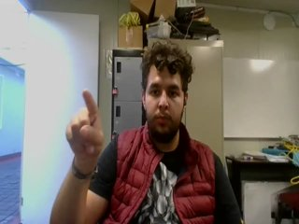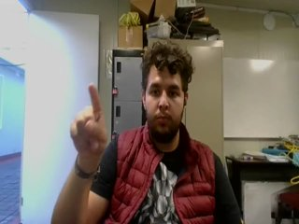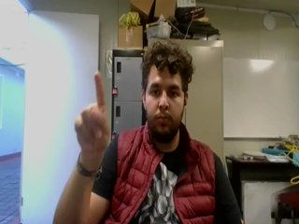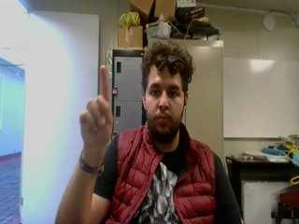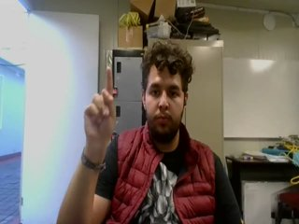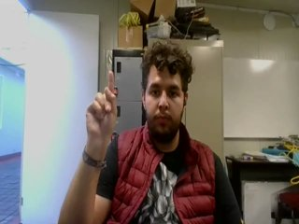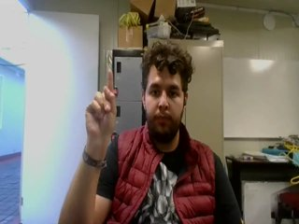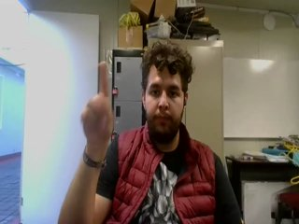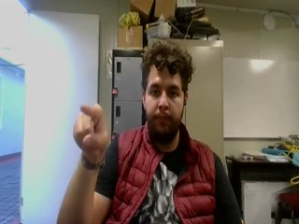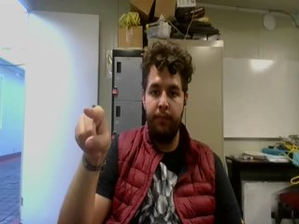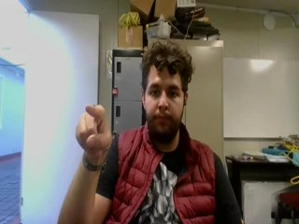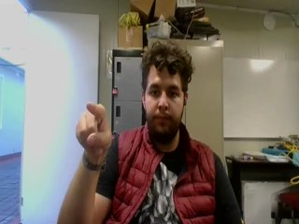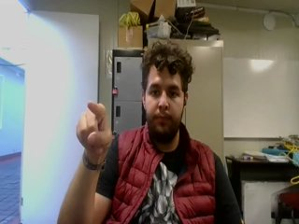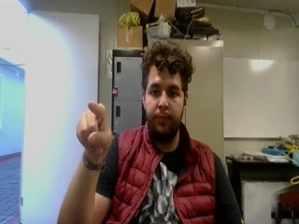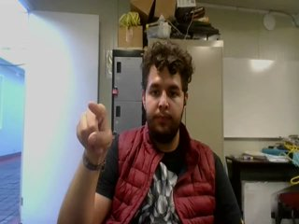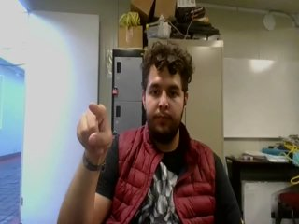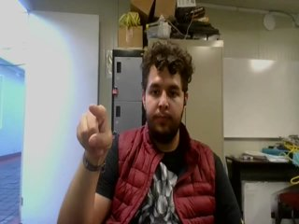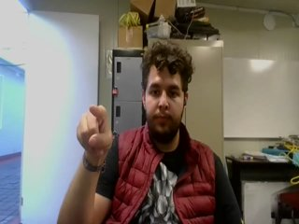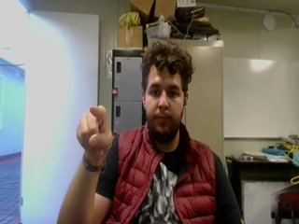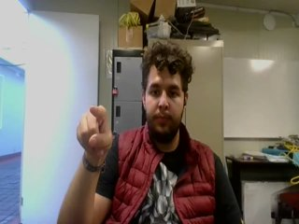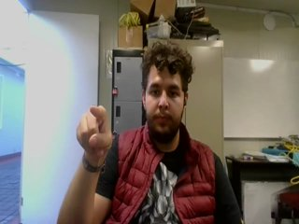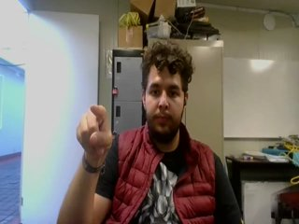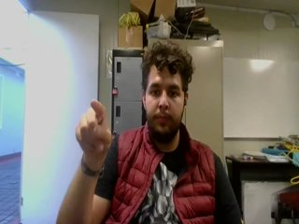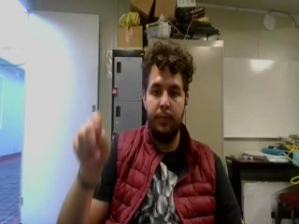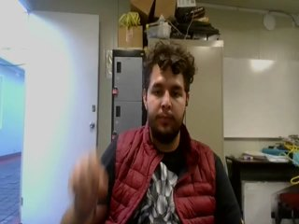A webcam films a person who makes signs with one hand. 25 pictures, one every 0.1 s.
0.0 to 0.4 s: Pointing with one finger.
0.5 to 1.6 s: Click with one finger.
1.7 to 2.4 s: Non-gesture.
